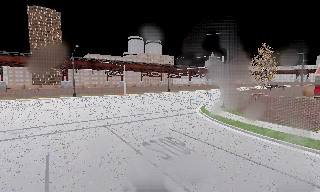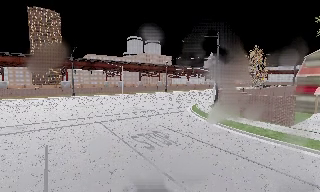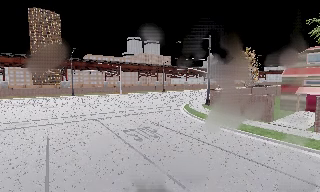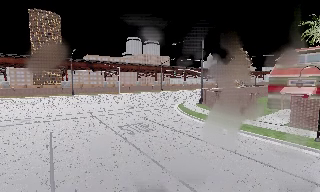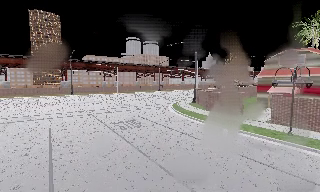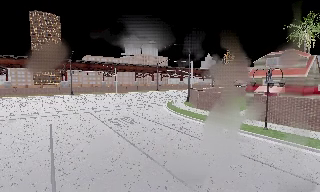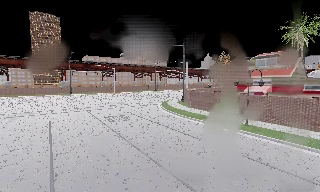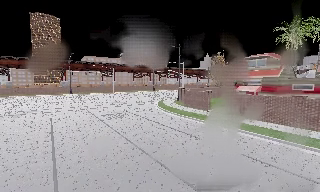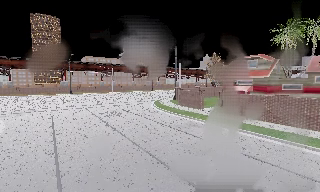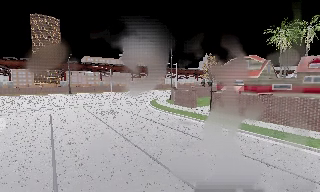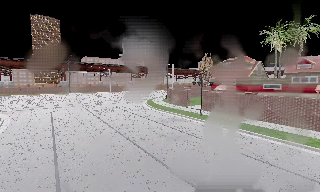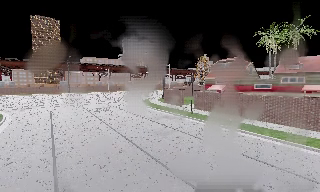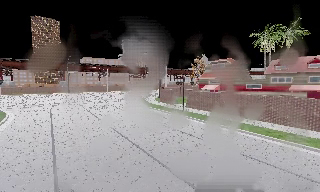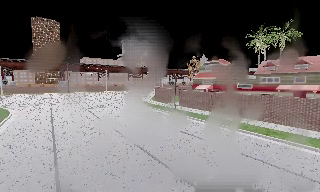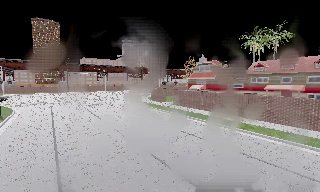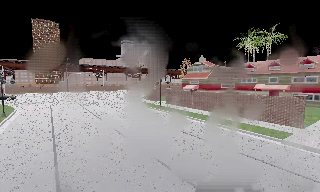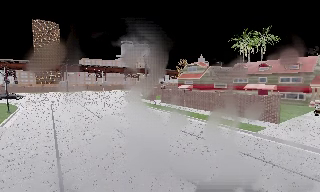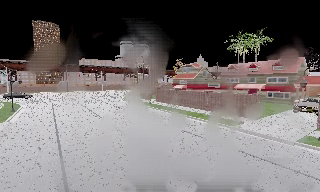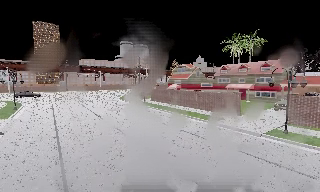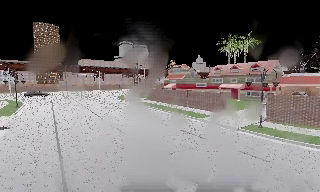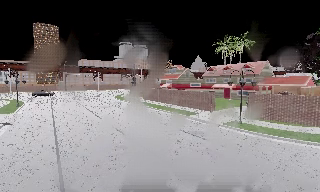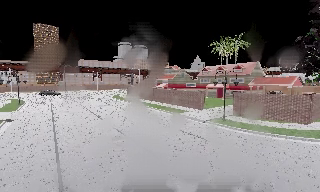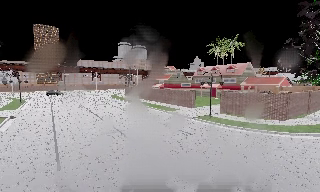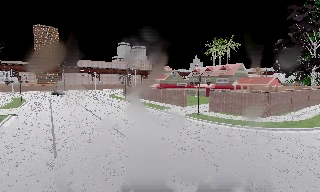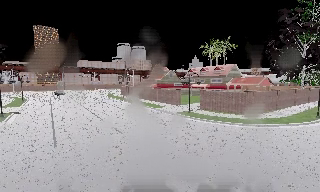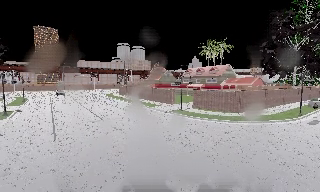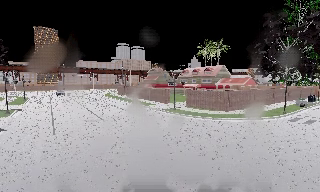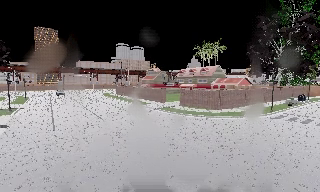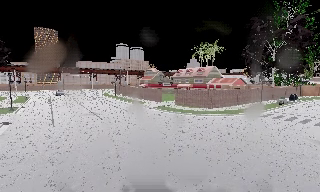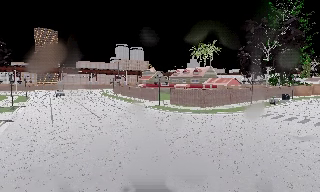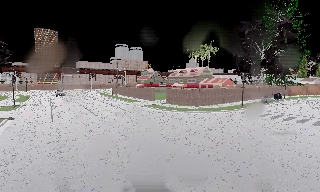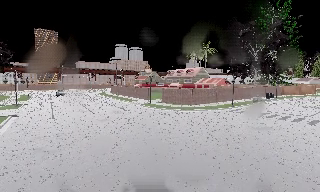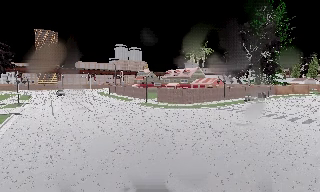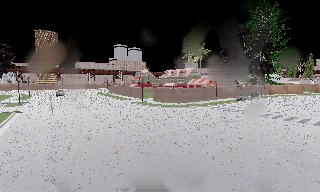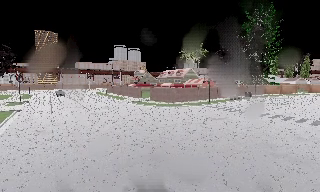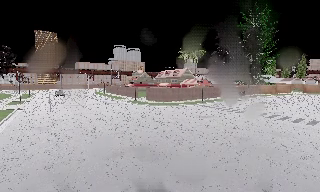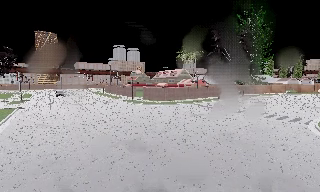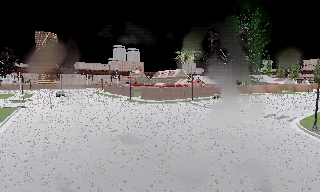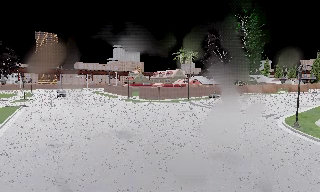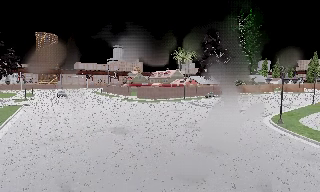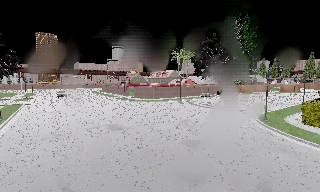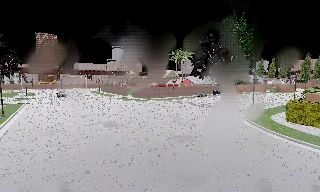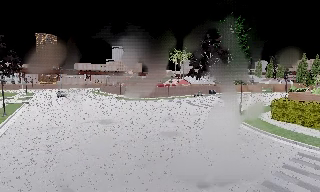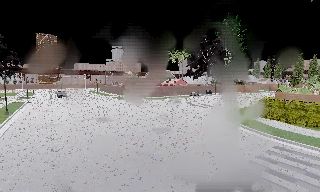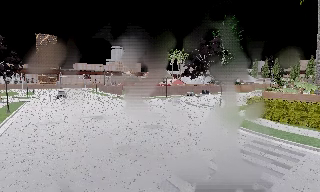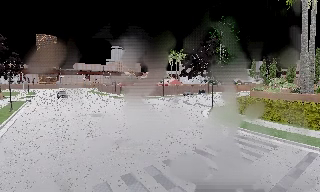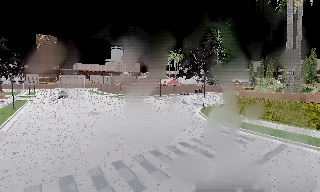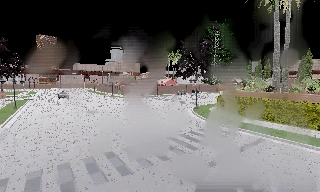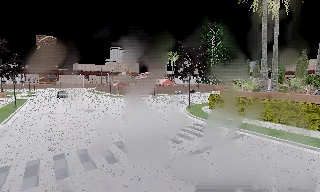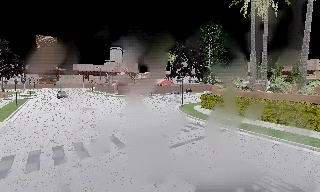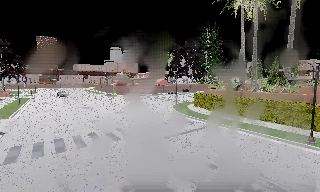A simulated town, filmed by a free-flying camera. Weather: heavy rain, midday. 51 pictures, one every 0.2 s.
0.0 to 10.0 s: The camera travels backward and to its right, about 65 m, so what stands in front gets smaller.
The film runs forward here.
